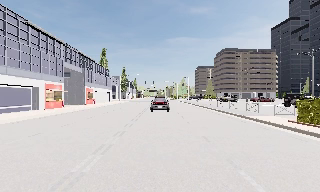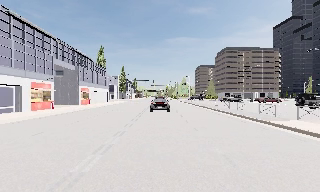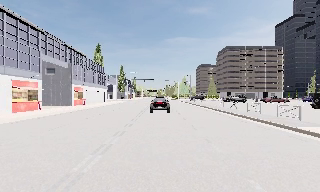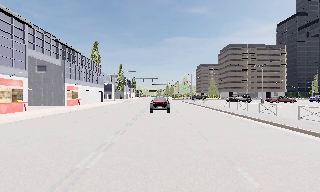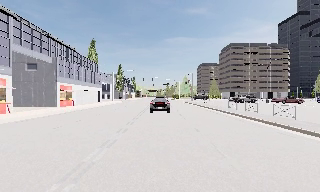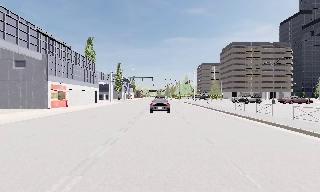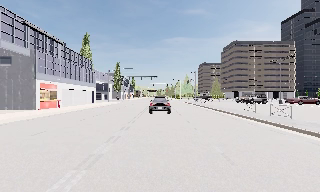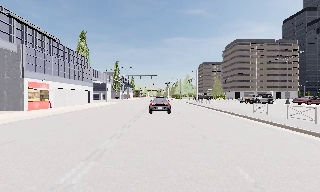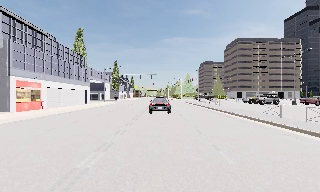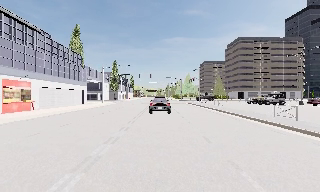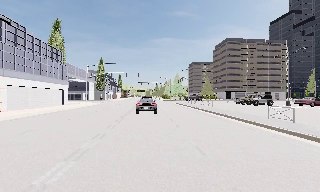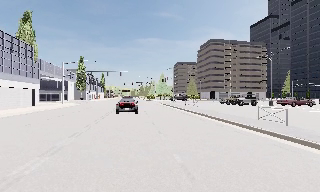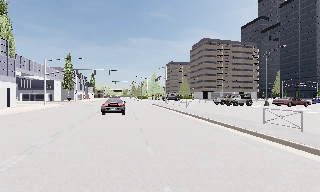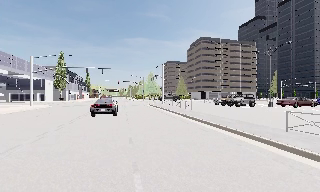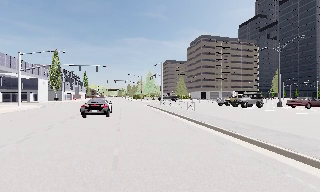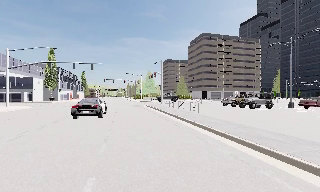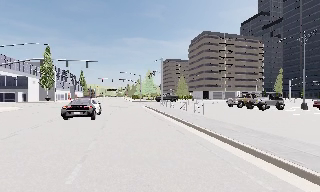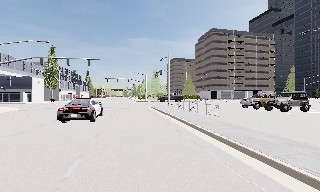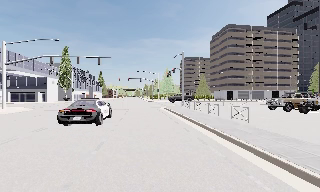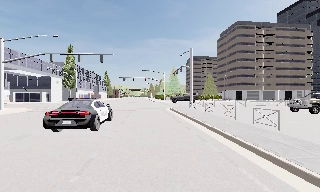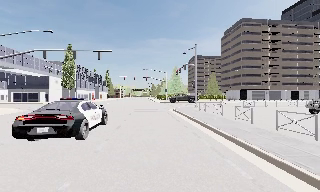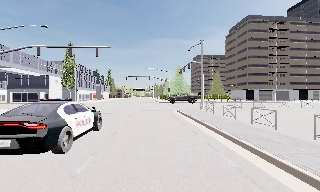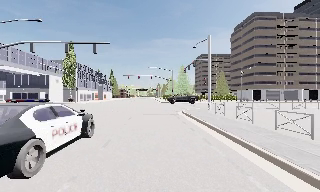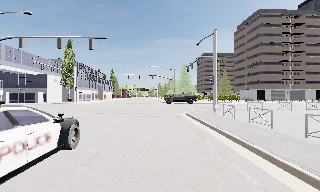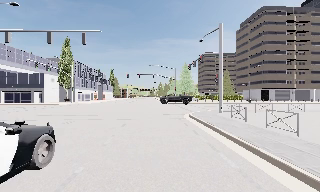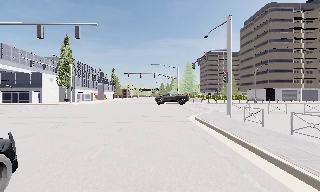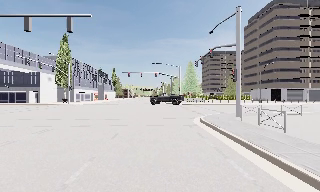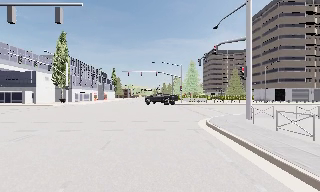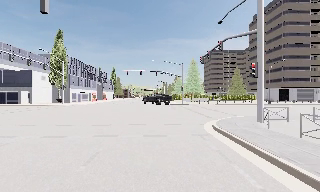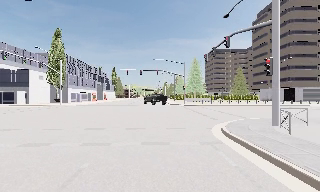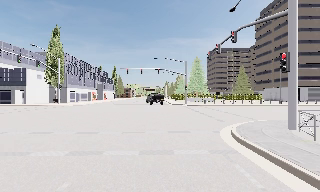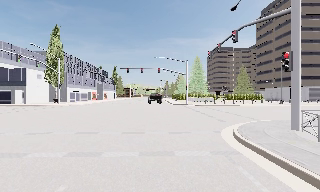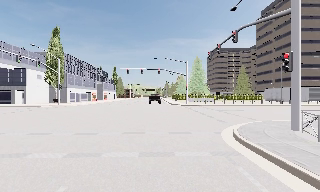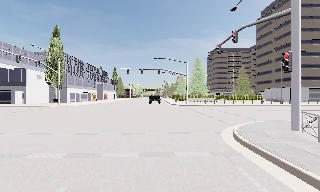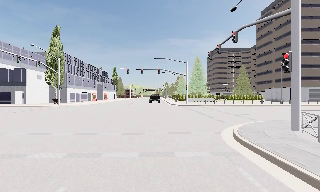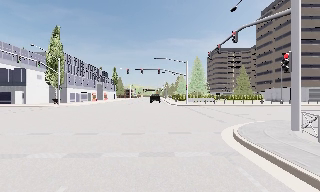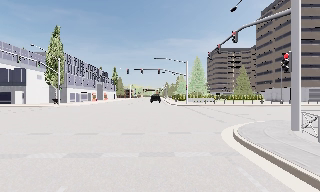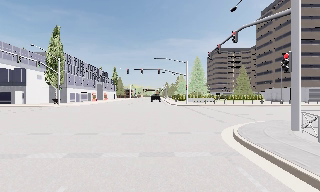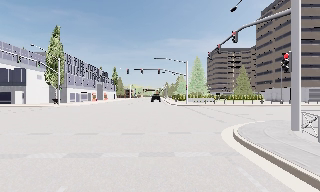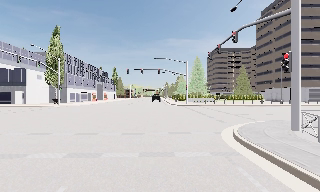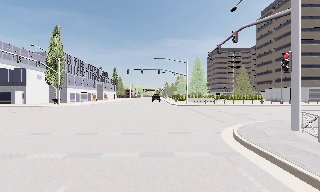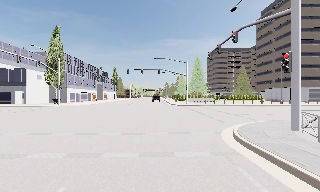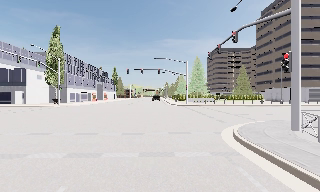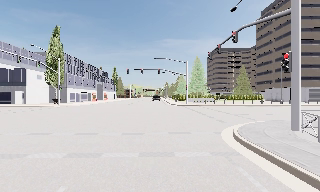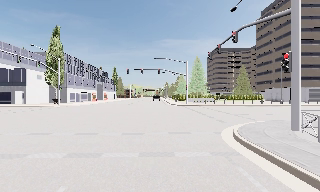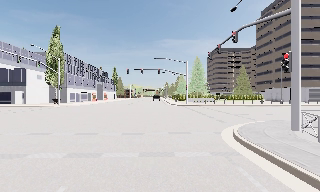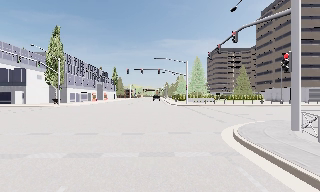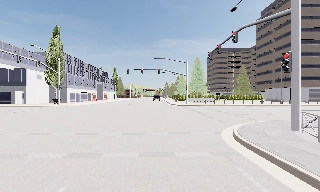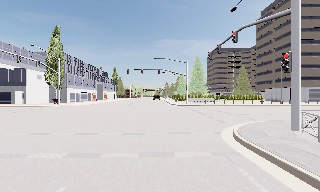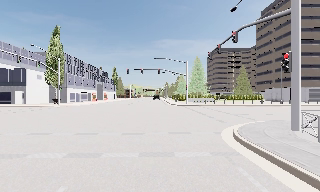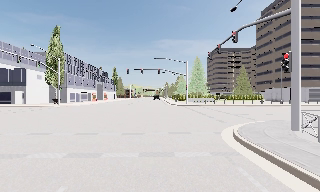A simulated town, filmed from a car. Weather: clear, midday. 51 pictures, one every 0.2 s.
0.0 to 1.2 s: The camera travels forward, about 11 m, so what stands in front looms larger.
1.2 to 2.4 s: The scene slides to the left, as the camera pans about 10 degrees to its right. It travels forward, about 9 m, so what stands in front looms larger.
2.4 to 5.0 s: The camera swings to its left by about 10 degrees, and the scene slides to the right. It travels forward, about 20 m, so what stands in front looms larger.
5.0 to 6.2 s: The camera travels forward, about 6 m, so what stands in front looms larger. It loses speed.
6.2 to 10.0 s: The camera keeps its place and its aim.
The film runs forward here.
